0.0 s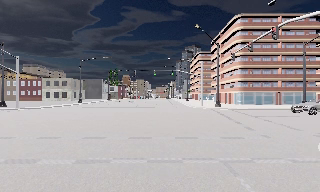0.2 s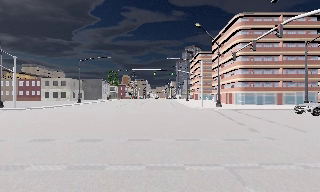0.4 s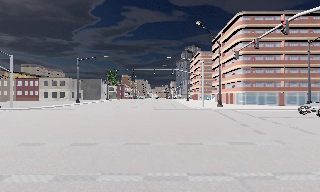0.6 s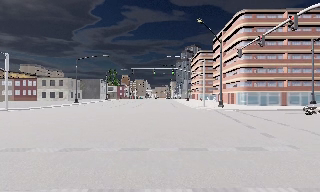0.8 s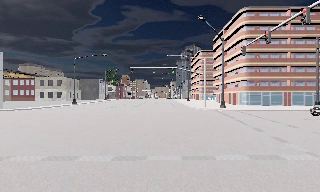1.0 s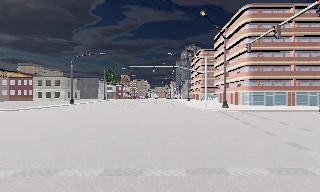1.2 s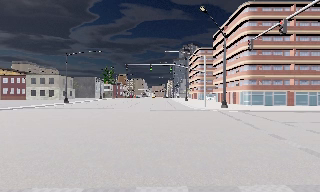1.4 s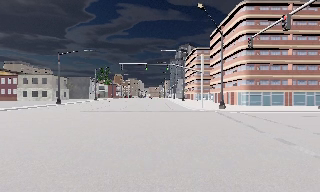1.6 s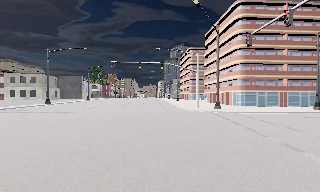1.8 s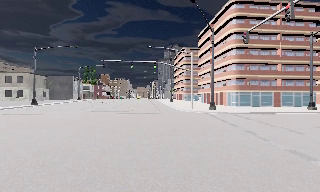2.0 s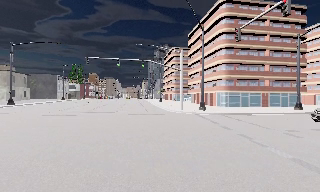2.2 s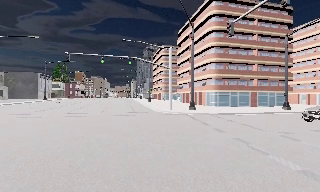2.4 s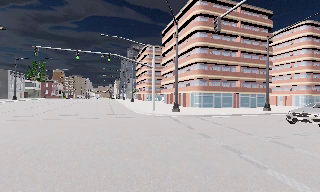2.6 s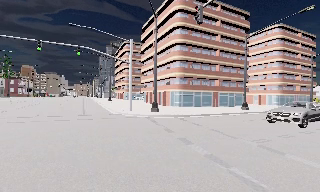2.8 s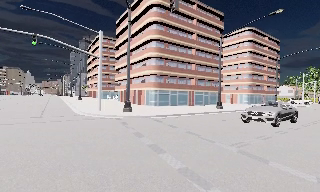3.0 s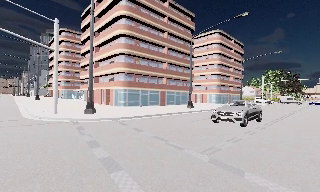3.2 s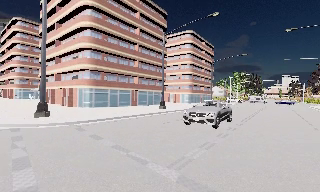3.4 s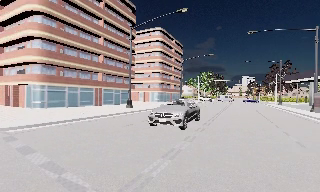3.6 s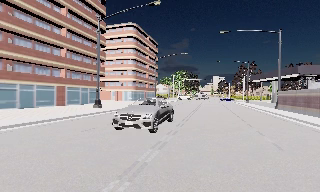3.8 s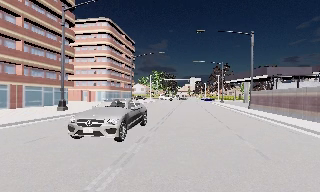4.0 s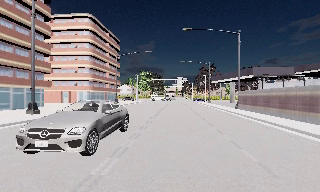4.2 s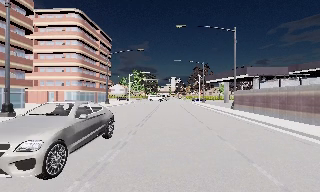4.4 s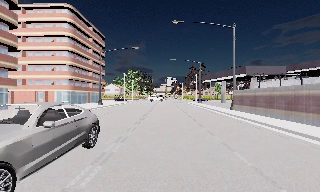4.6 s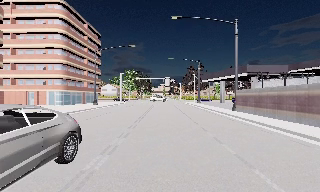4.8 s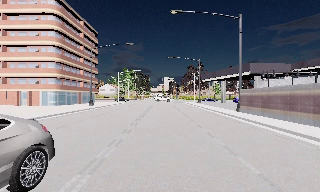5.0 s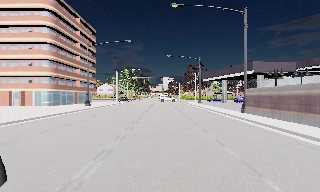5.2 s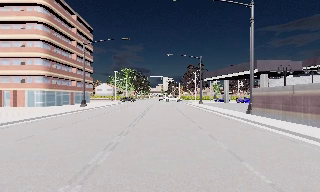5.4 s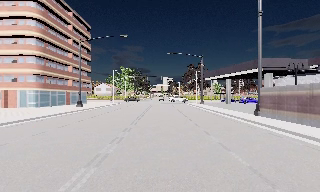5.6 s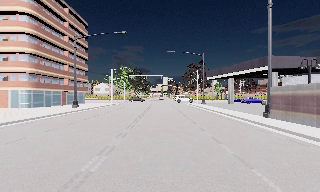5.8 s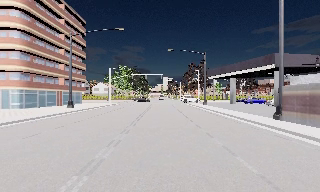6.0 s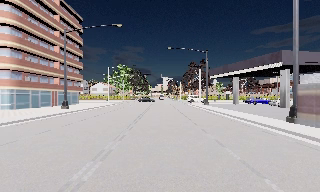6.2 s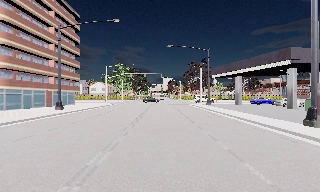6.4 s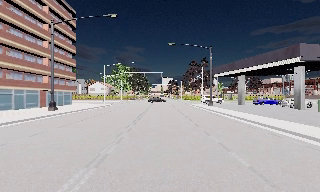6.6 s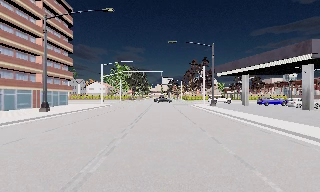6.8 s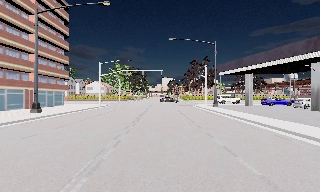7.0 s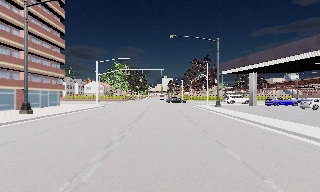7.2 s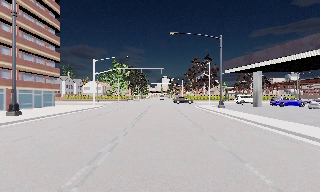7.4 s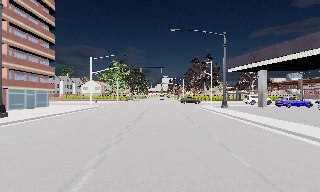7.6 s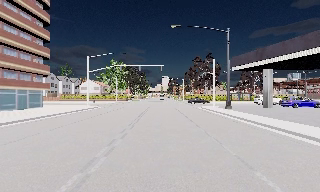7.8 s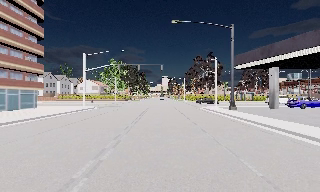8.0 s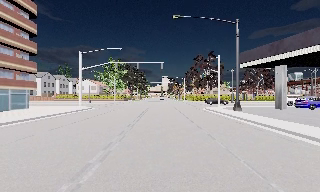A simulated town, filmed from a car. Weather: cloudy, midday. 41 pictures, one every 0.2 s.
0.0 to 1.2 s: The camera travels forward, about 4 m, so what stands in front looms larger. It gains speed.
1.2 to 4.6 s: The scene slides to the left, as the camera pans about 85 degrees to its right. It travels forward, about 19 m.
4.6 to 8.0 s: The camera travels forward, about 20 m, so what stands in front looms larger.
The film runs forward here.
